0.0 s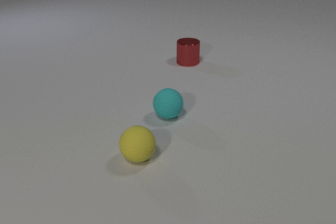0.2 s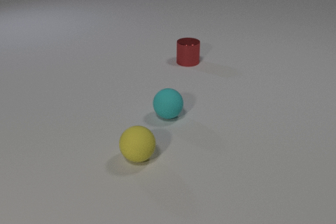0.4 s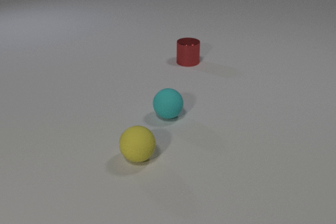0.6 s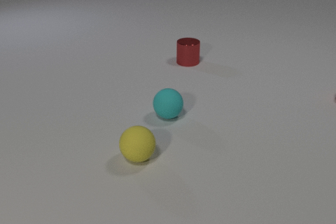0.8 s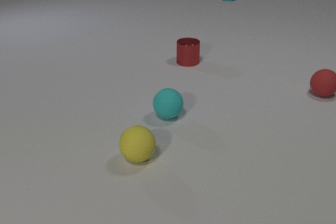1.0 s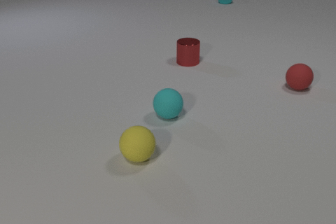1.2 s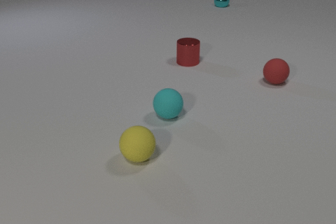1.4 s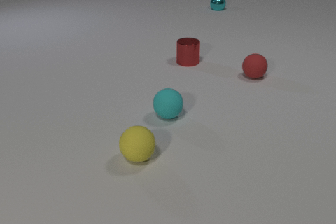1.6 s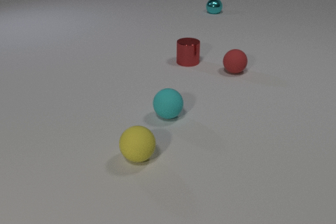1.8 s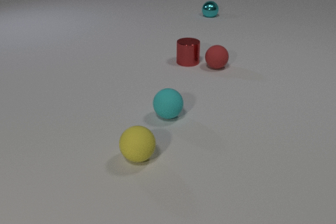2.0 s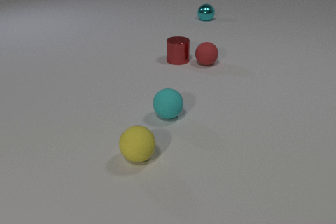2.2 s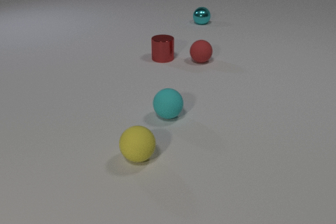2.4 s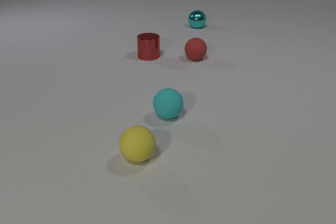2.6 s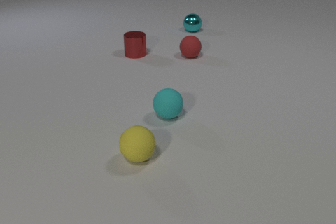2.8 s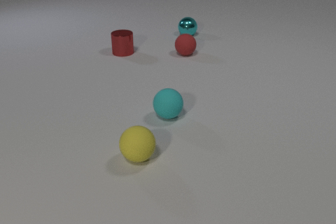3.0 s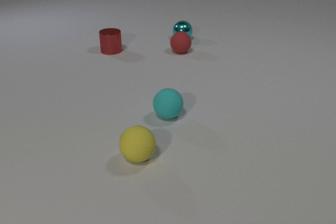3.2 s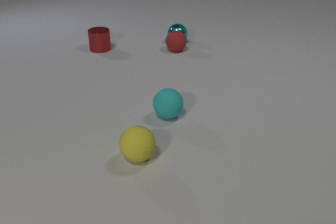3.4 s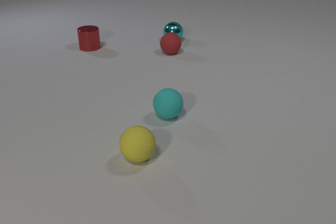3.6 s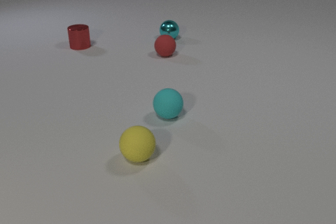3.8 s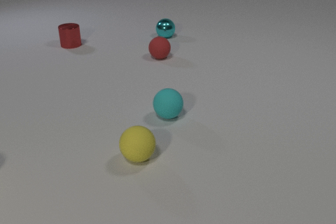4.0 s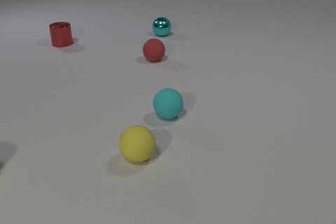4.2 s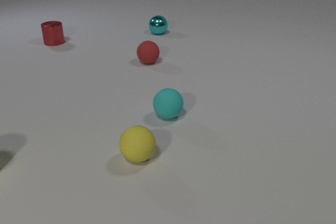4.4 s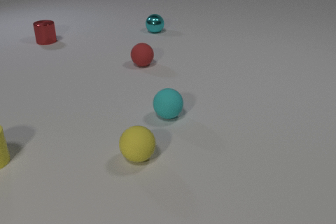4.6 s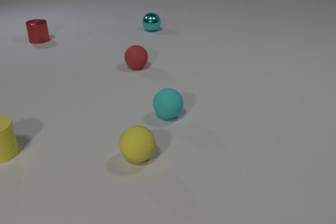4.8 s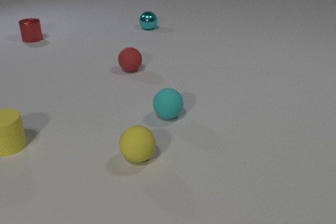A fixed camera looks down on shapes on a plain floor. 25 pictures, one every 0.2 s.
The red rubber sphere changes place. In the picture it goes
to the left.
The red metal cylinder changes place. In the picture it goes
to the left.
0.0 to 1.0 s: The red rubber sphere comes in at the right edge, rolls to the left. The cyan metal sphere comes in at the top edge, rolls toward the camera.
1.0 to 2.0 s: The red rubber sphere rolls to the left and away from the camera. The red metal cylinder slides to the left. The cyan metal sphere rolls toward the camera. The red rubber sphere and the red metal cylinder collide.
2.0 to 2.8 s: The red rubber sphere rolls away from the camera and to the left. The red metal cylinder slides to the left and away from the camera. The cyan metal sphere rolls toward the camera.
2.8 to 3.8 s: The red rubber sphere rolls to the left. The red metal cylinder slides to the left and away from the camera. The cyan metal sphere rolls to the left. The red rubber sphere and the cyan metal sphere collide.
3.8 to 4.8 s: The red rubber sphere rolls toward the camera and to the left. The red metal cylinder slides to the left and away from the camera. The cyan metal sphere rolls away from the camera and to the left. The yellow rubber cylinder comes in at the left edge, slides away from the camera and to the right.
What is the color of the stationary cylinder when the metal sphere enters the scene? red.
How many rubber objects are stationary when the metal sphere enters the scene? 2.
What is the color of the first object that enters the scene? cyan.
